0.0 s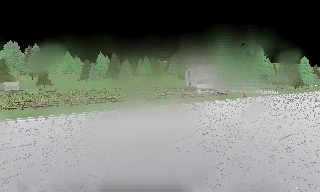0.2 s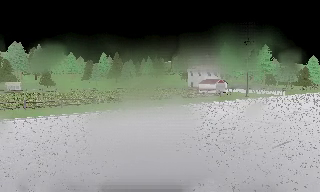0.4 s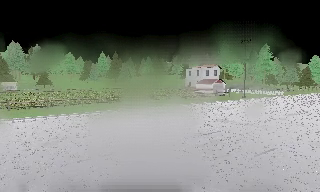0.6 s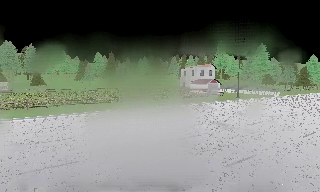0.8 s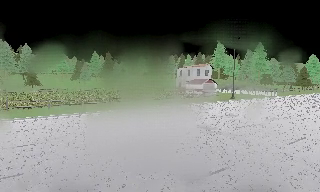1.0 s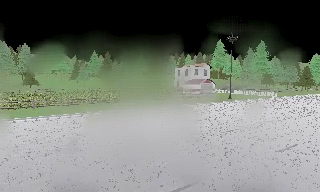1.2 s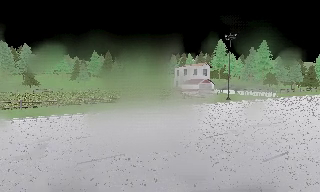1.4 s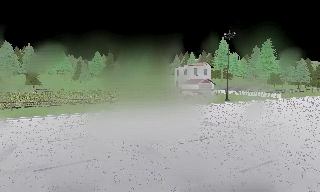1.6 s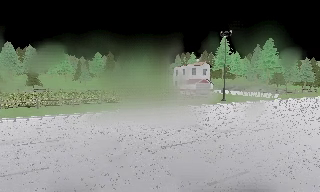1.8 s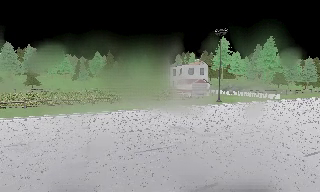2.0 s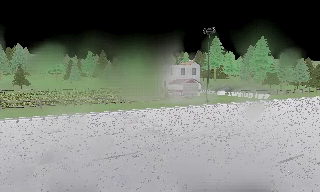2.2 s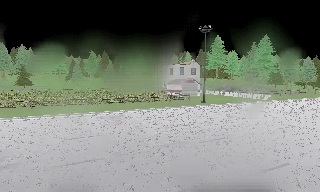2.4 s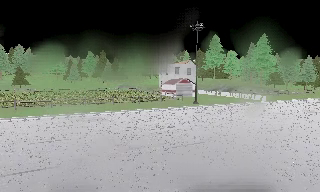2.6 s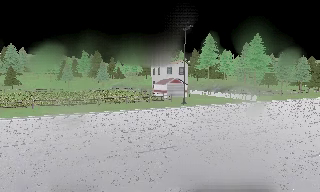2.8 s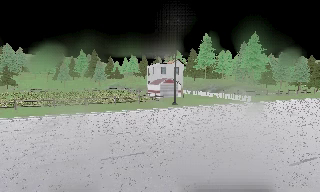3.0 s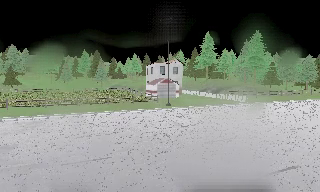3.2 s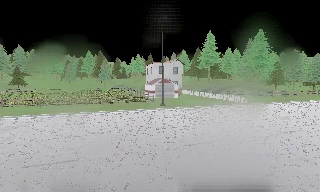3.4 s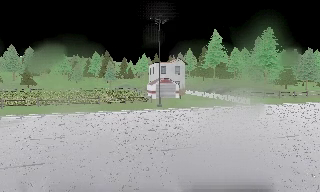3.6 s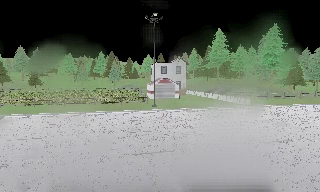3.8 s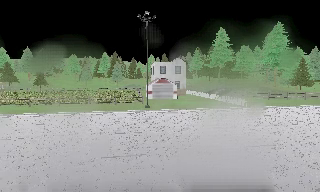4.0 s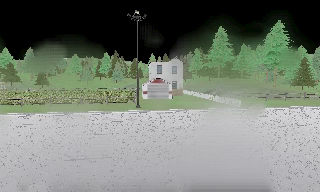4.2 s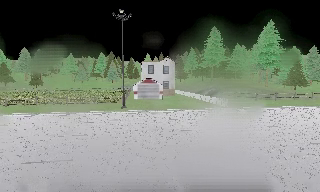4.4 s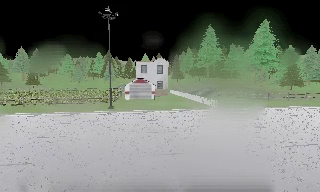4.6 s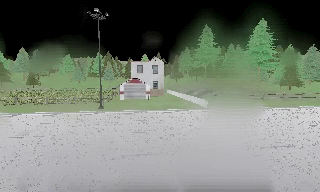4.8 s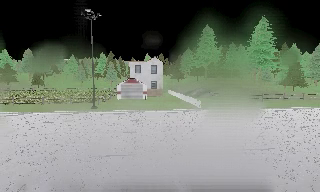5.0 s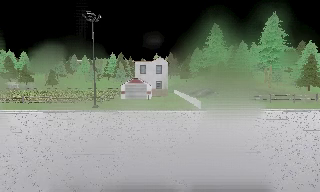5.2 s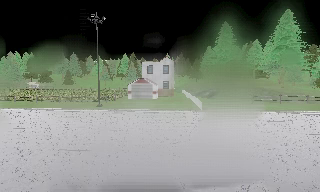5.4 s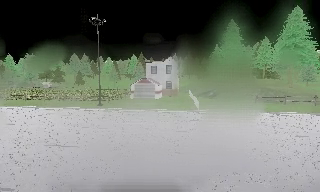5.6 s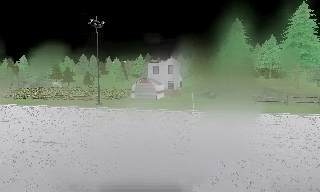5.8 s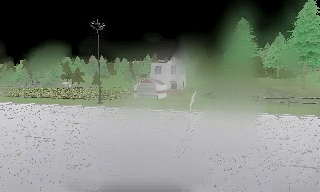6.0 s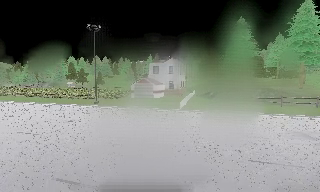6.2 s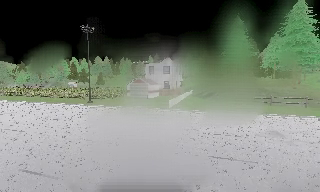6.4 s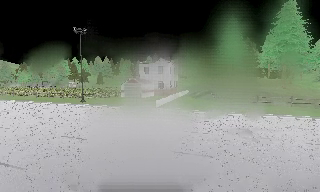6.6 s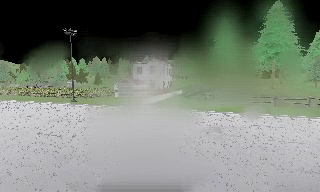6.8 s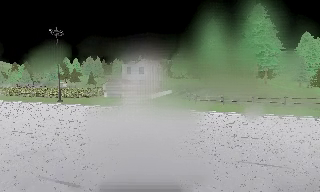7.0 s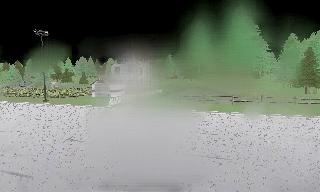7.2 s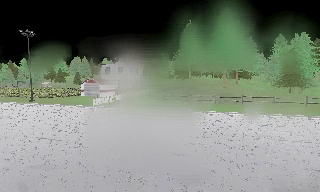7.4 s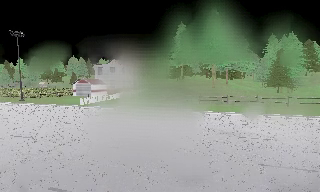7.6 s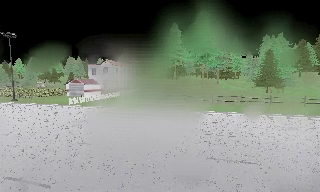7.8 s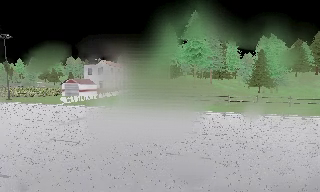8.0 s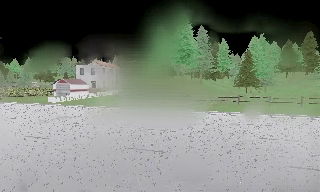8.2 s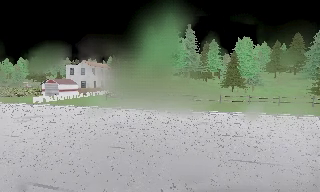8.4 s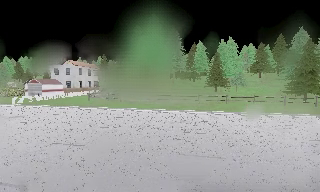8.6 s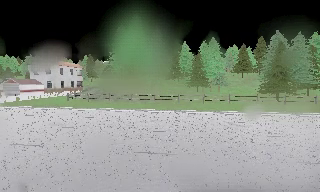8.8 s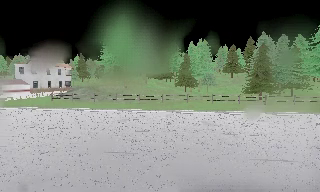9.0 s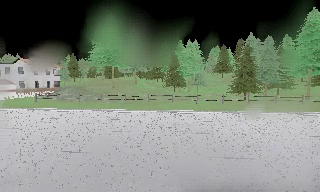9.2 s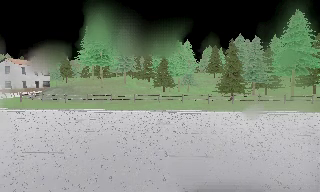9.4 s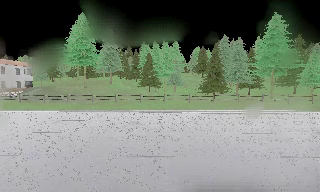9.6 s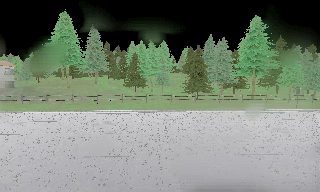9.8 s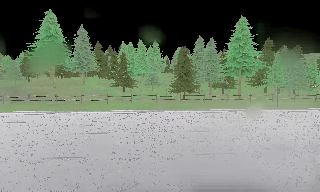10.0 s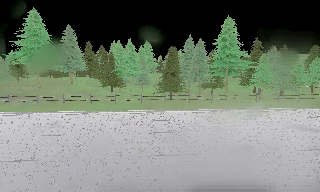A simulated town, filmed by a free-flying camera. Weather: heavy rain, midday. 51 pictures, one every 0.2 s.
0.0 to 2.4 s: The camera pans to its left, which is counterclockwise from overhead, by about 10 degrees. It travels to its right and forward, about 20 m, so close, fixed things drift to the left.
2.4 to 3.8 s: The camera pans to its left, which is counterclockwise from overhead, by about 10 degrees. It travels to its right, about 13 m, so close, fixed things drift to the left.
3.8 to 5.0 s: The camera travels to its right, about 10 m, so close, fixed things drift to the left.
5.0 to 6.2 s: The camera pans to its left, which is counterclockwise from overhead, by about 20 degrees. It travels to its right, about 10 m, so close, fixed things drift to the left.
6.2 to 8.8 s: The camera pans to its right, which is clockwise from overhead, by about 10 degrees. It travels to its right, about 25 m, so close, fixed things drift to the left.
8.8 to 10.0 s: The camera pans to its right, which is clockwise from overhead, by about 10 degrees. It travels to its right, about 10 m, so close, fixed things drift to the left.
The film runs backward here.
